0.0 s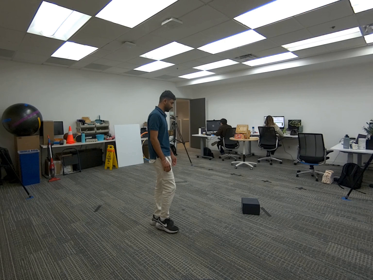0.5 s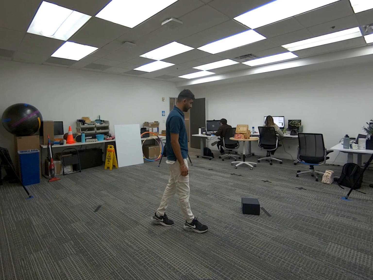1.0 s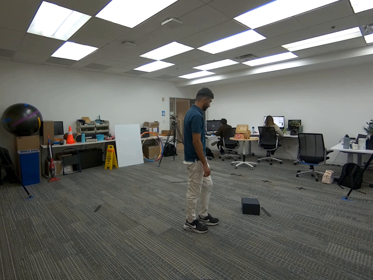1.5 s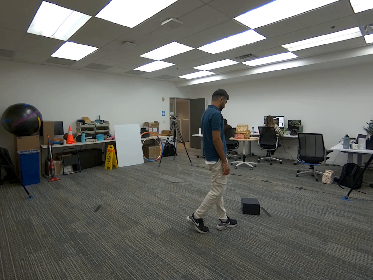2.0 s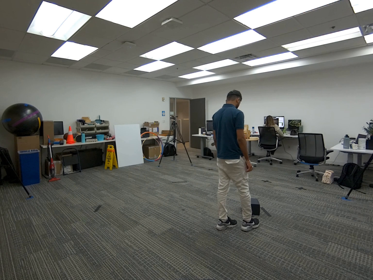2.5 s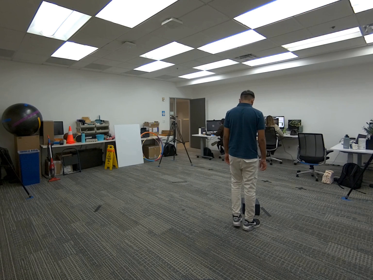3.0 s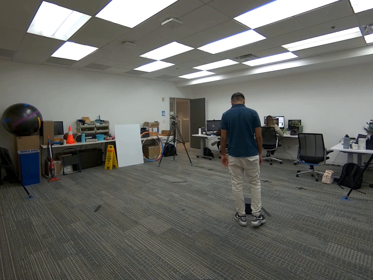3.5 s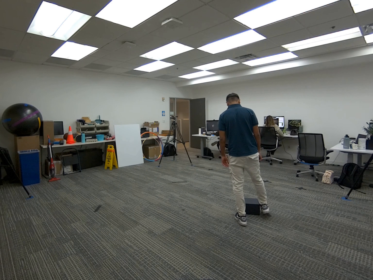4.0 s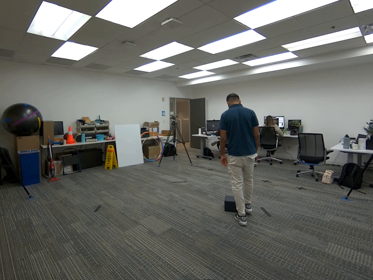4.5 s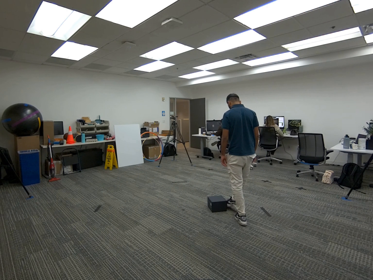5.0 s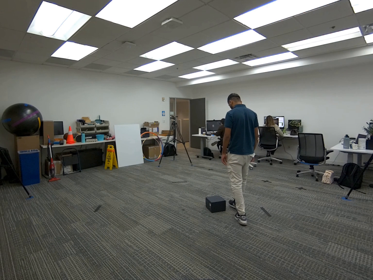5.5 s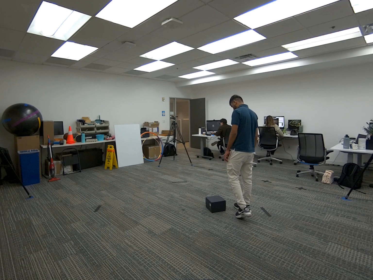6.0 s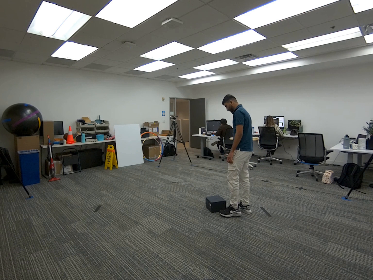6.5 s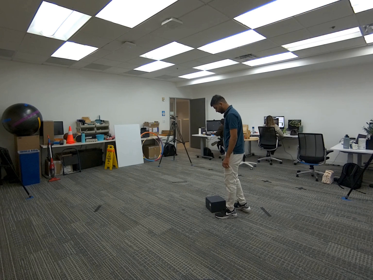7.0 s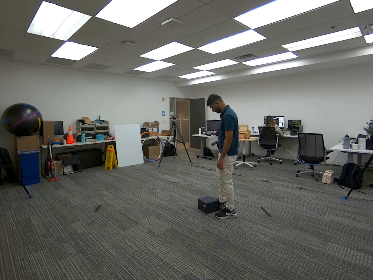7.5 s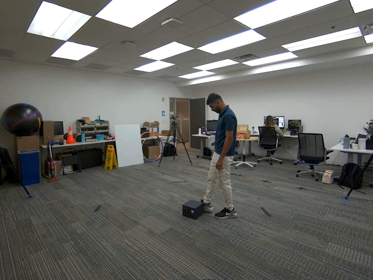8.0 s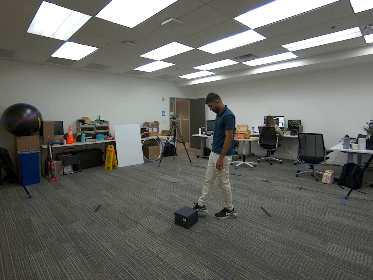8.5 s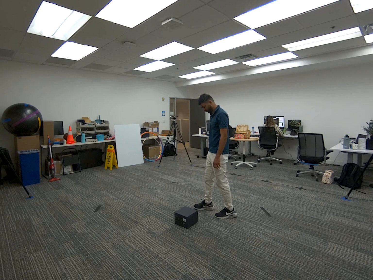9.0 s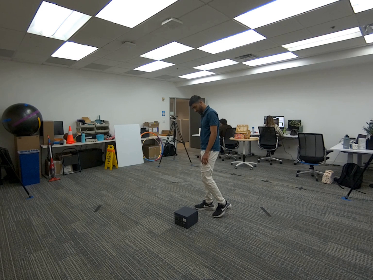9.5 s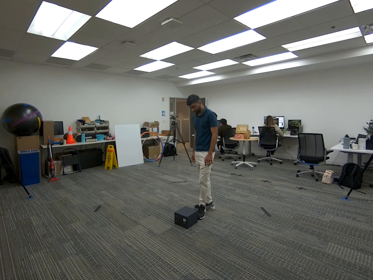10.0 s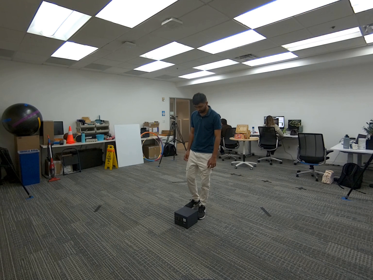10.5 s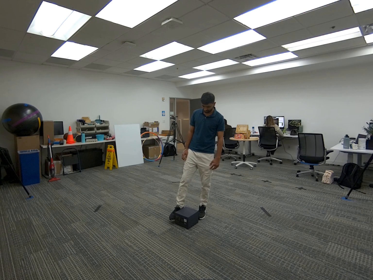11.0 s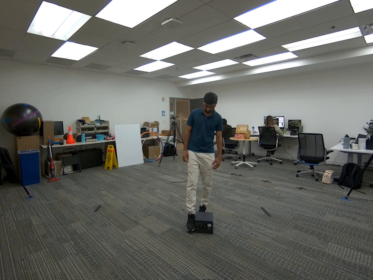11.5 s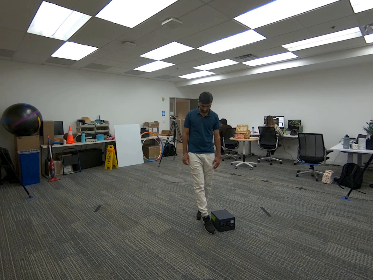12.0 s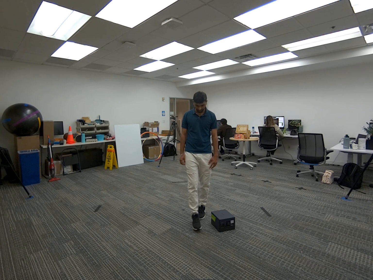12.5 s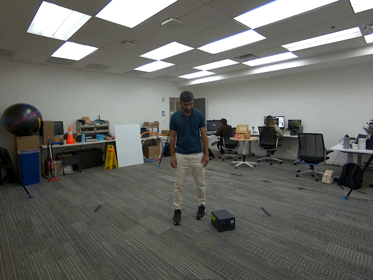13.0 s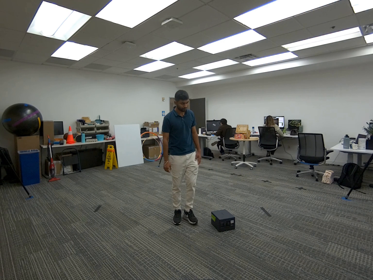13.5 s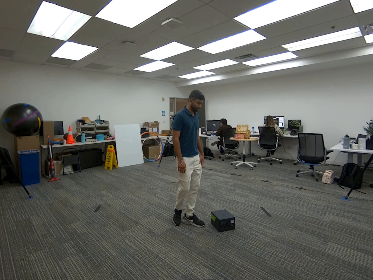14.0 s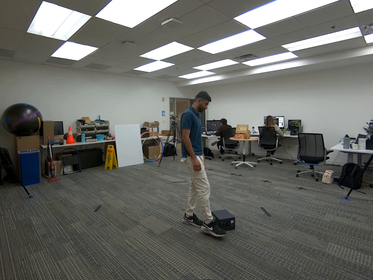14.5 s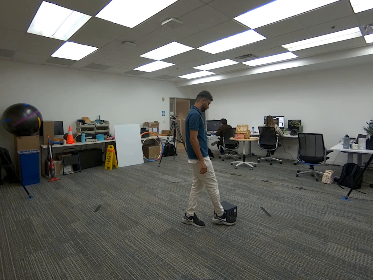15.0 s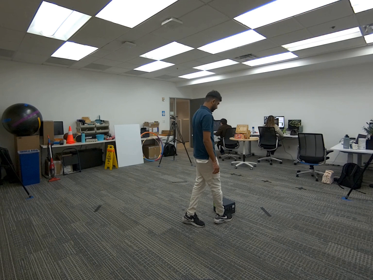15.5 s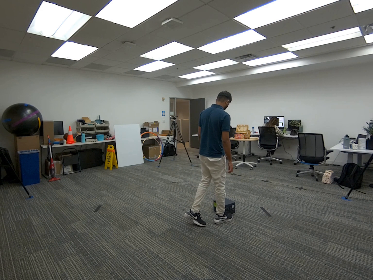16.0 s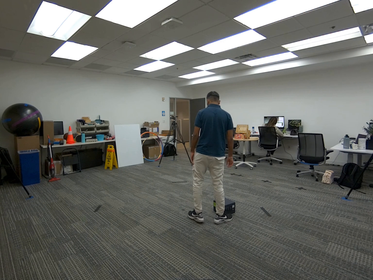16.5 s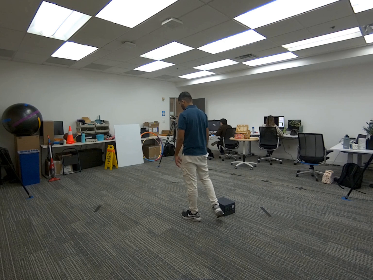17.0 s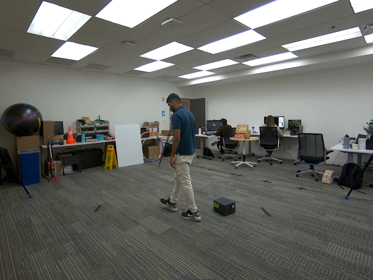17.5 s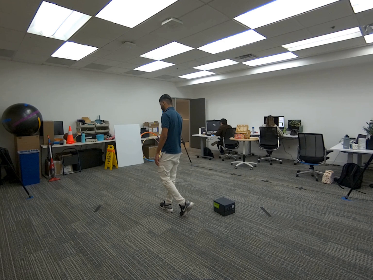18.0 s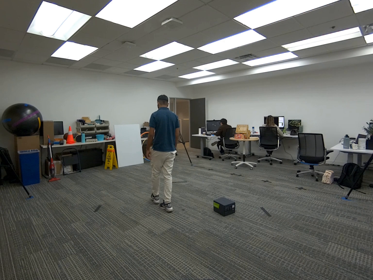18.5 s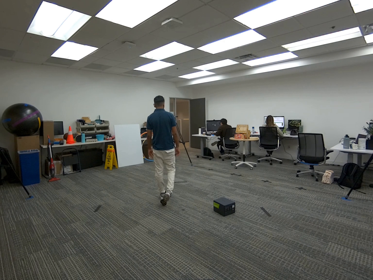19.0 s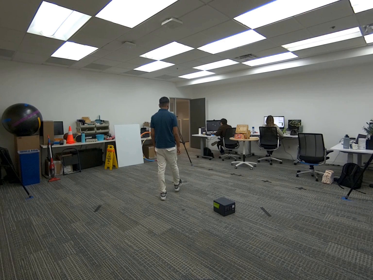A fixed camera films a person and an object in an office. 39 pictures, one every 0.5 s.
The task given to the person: Walk to the box and use your right leg to push the box aside.
